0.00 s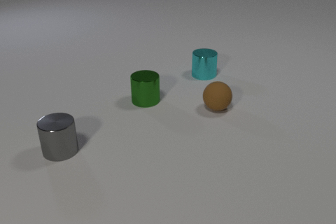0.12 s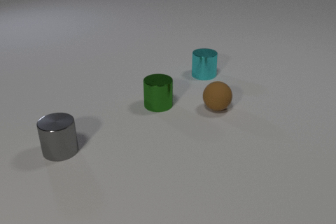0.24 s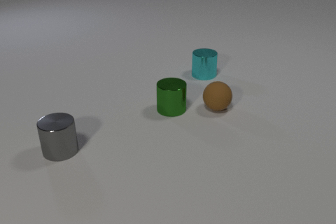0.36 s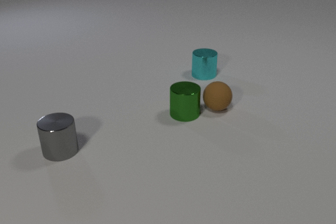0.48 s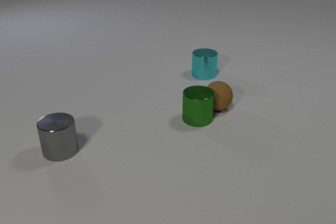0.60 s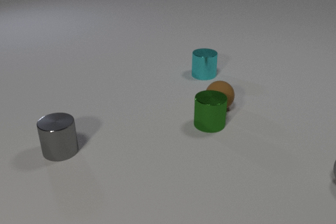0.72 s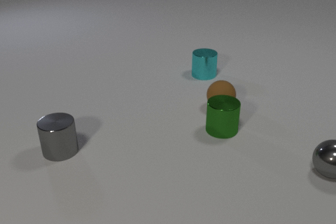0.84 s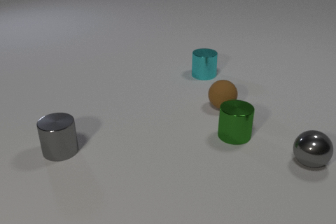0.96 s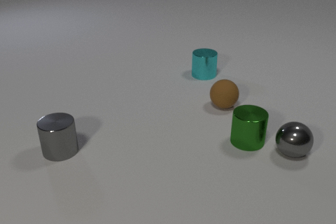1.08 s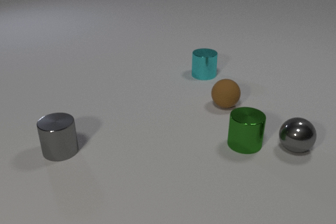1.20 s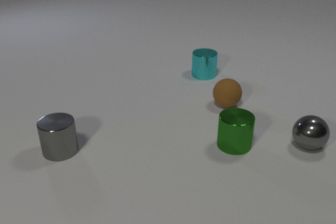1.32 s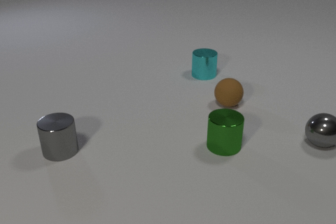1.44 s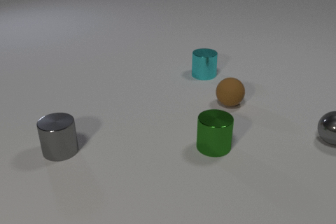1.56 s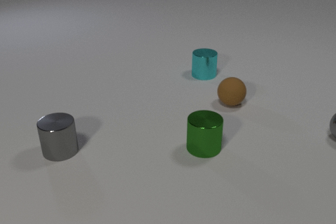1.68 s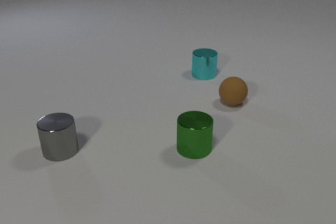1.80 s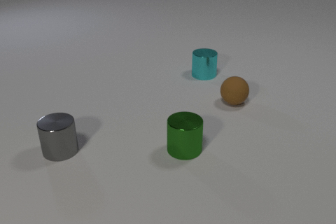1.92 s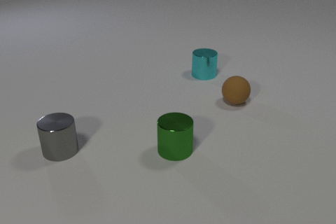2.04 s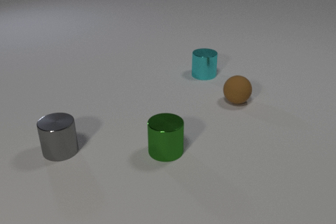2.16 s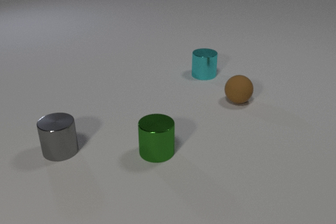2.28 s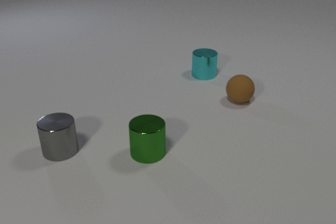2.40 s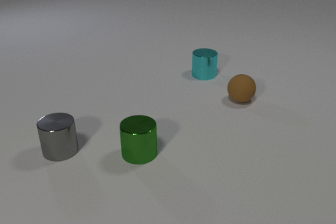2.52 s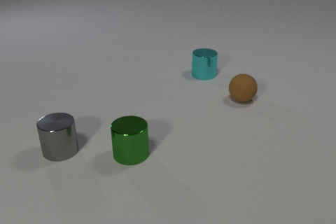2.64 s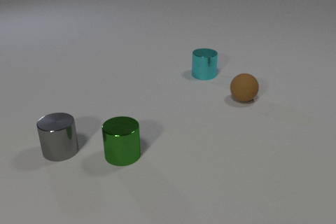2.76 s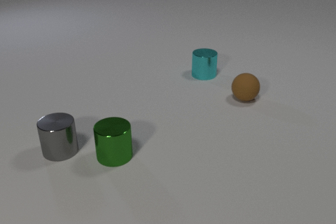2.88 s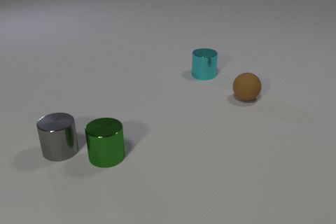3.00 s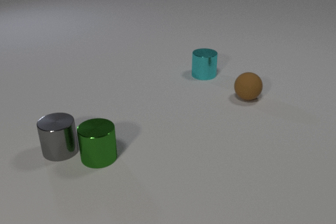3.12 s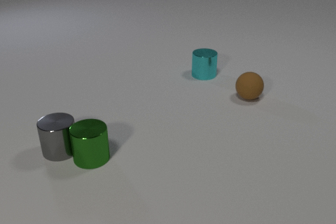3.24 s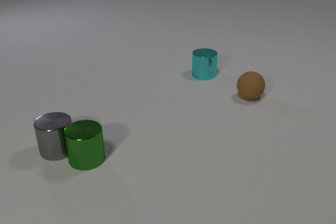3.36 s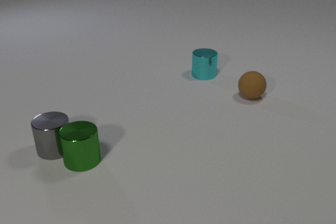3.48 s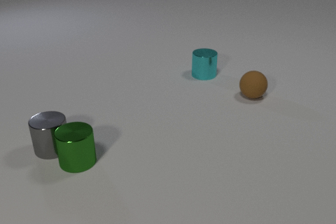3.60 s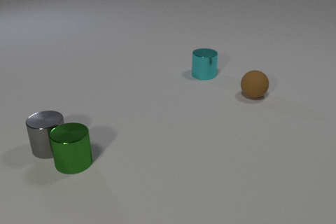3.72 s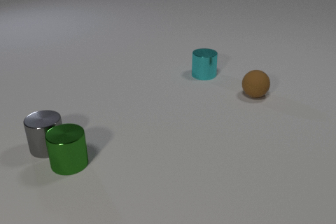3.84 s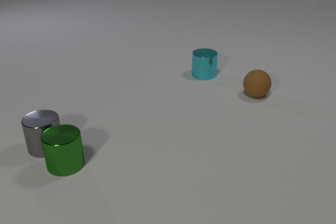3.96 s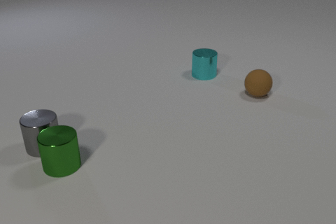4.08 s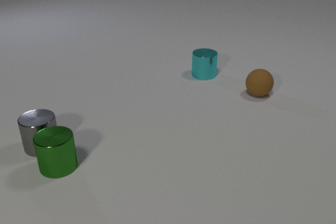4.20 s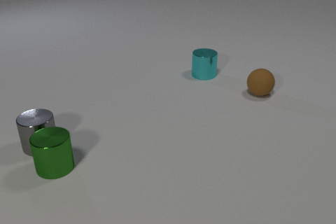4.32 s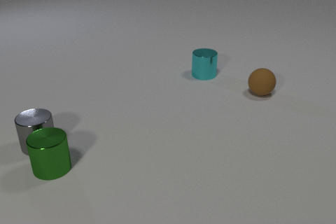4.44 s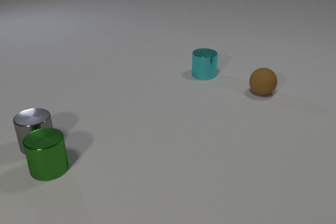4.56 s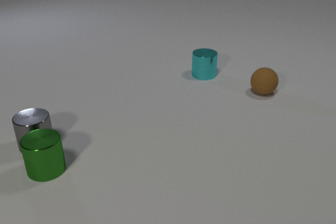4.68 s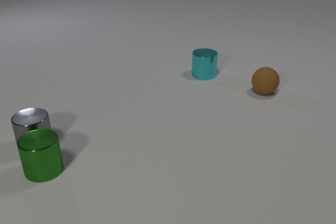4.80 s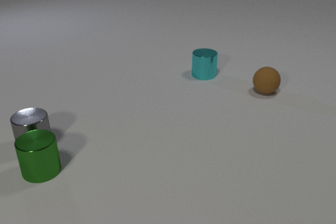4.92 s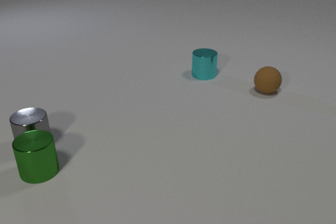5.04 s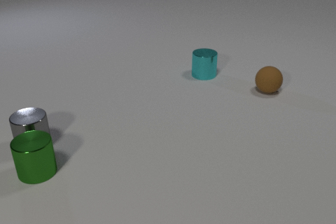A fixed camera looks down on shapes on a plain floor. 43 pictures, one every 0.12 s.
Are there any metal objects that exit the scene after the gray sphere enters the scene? yes.
How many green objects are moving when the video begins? 1.
What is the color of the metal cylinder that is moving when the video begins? green.
0.00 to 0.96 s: The gray metal sphere comes in at the right edge, rolls to the left and away from the camera. The green metal cylinder slides to the right and toward the camera. The brown rubber sphere rolls to the right. The green metal cylinder and the brown rubber sphere collide.
0.96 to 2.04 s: The gray metal sphere rolls to the right and away from the camera, leaves at the right edge. The green metal cylinder slides to the left. The brown rubber sphere rolls to the right and away from the camera. The gray metal sphere and the green metal cylinder collide.
2.04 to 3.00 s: The green metal cylinder slides to the left. The brown rubber sphere rolls to the right and away from the camera.
3.00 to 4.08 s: The green metal cylinder slides to the left. The brown rubber sphere rolls away from the camera and to the right. The gray metal cylinder slides to the left and away from the camera. The green metal cylinder and the gray metal cylinder collide.
4.08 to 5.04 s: The green metal cylinder slides to the left. The brown rubber sphere rolls away from the camera and to the right. The gray metal cylinder slides to the left.
